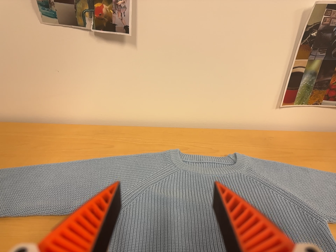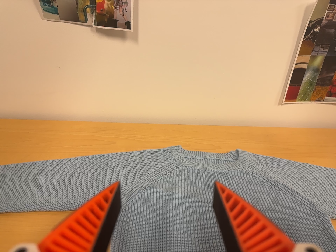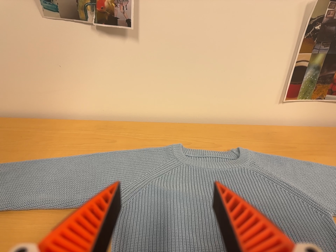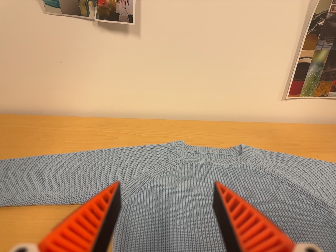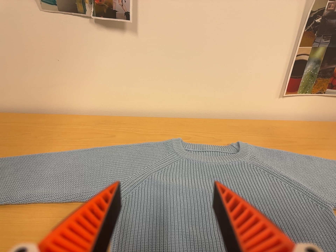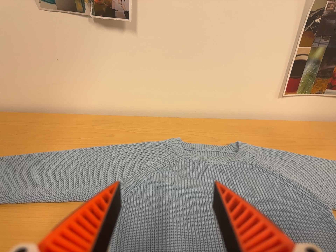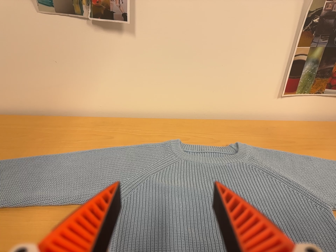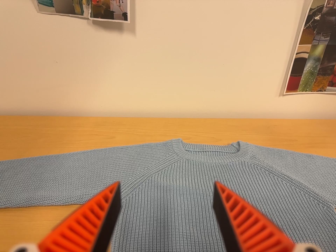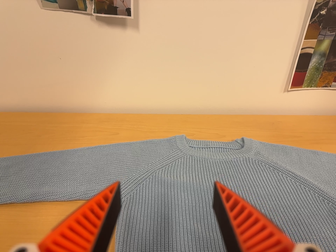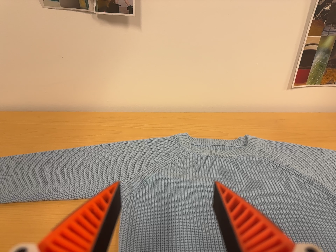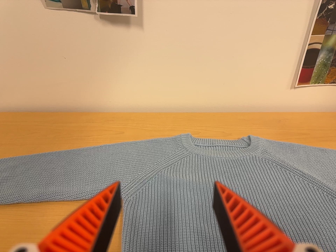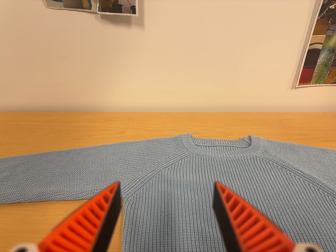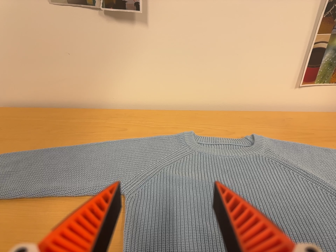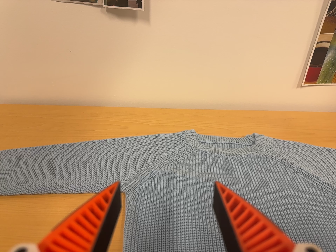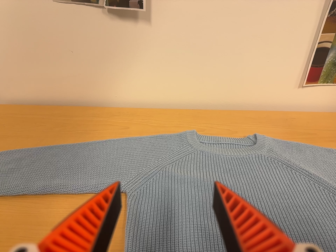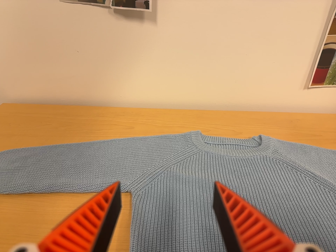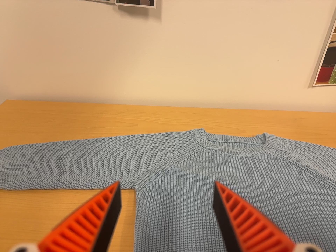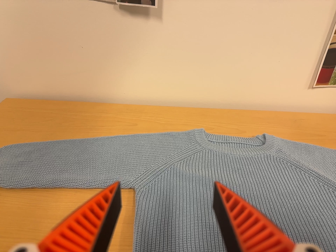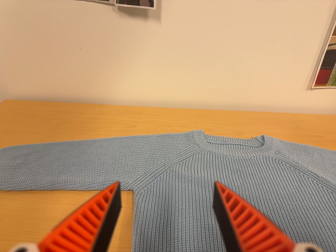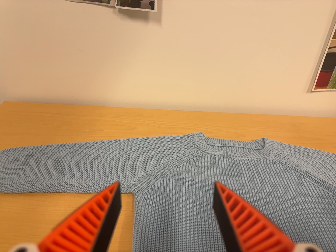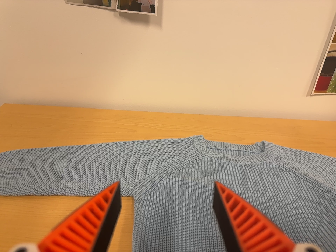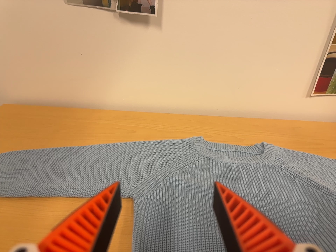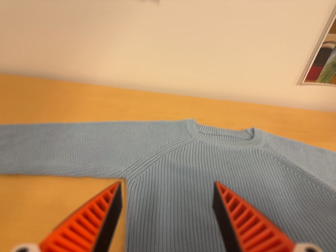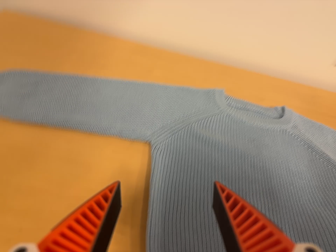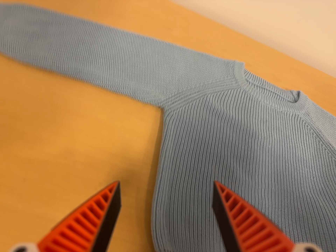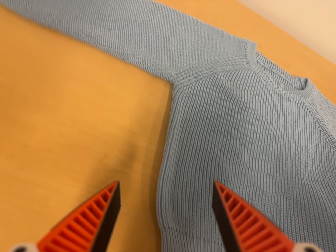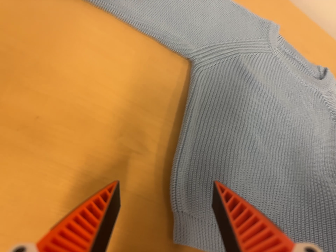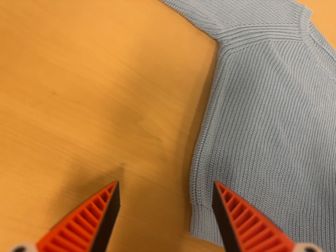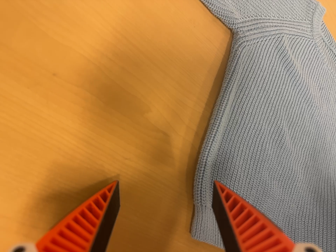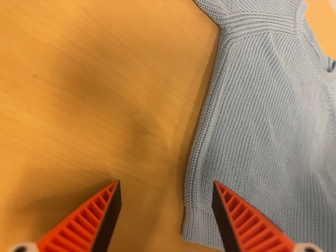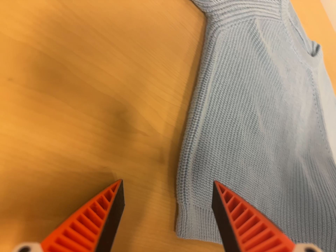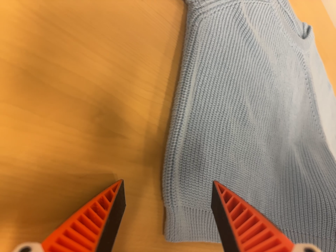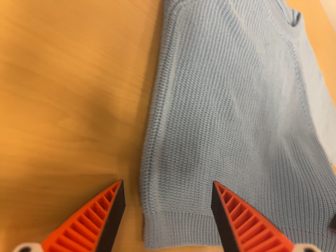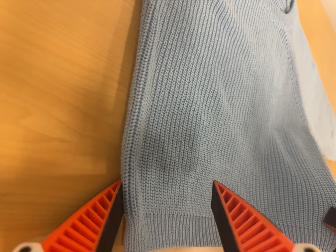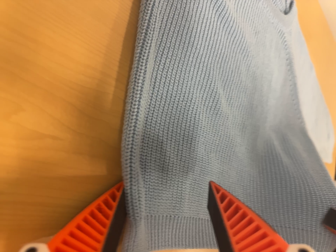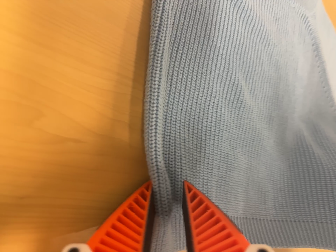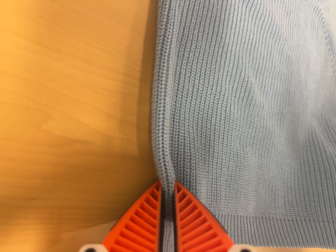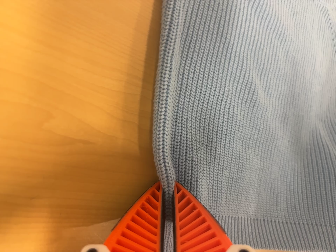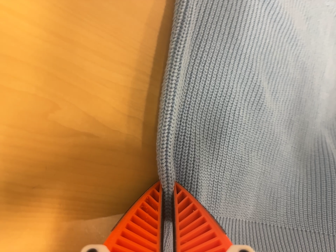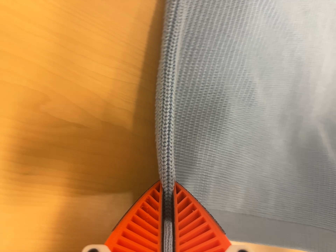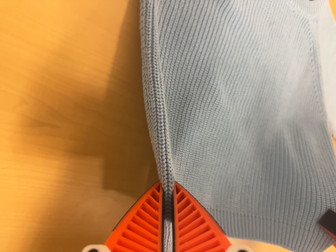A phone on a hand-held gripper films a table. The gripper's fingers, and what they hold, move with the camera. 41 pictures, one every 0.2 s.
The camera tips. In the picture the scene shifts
upward.
0.0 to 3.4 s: The camera shifts only a little, or ends up much as it began.
3.4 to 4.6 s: The camera travels to its left, about 8 cm. Its aim tips toward the bottom of its view by about 15 degrees, and the scene shifts upward. It rolls about its line of sight by about 10 degrees, and the scene rotates clockwise.
4.6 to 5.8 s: The camera pans to its right by about 15 degrees. It travels to its left and forward, about 18 cm. Its aim tips toward the bottom of its view by about 30 degrees, and the scene shifts upward. It rolls about its line of sight by about 25 degrees, and the scene rotates clockwise.
5.8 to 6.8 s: The camera travels forward and toward the top of its view, about 9 cm, so what stands in front looms larger. Its aim tips toward the bottom of its view by about 10 degrees.
6.8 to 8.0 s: The camera travels to its right, about 5 cm.
The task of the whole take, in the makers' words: fold up.
The film runs forward here.
